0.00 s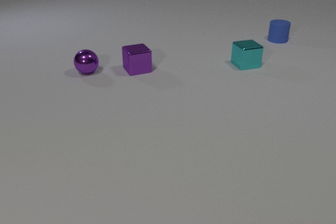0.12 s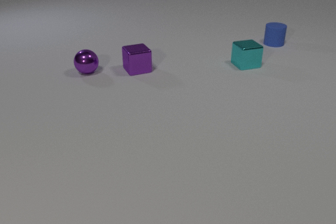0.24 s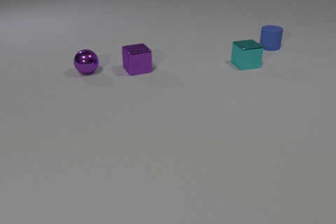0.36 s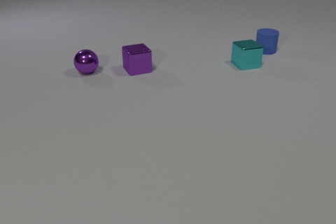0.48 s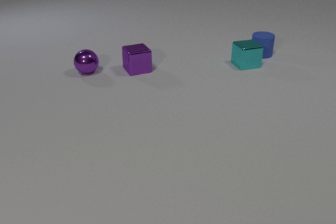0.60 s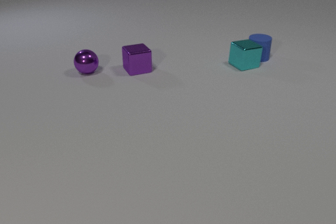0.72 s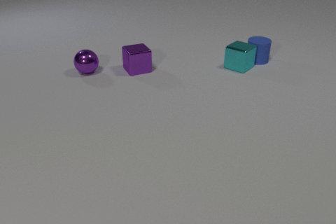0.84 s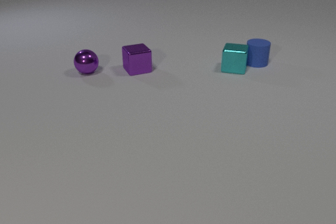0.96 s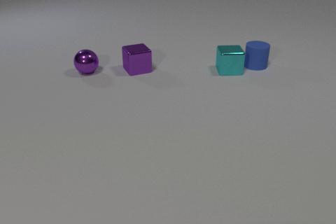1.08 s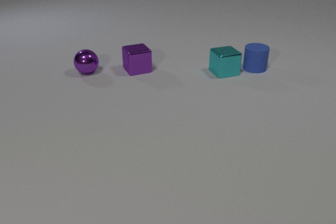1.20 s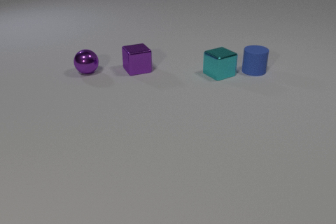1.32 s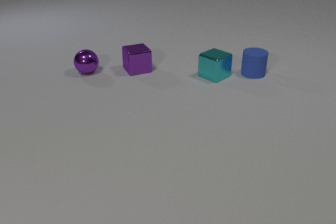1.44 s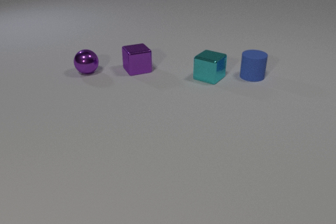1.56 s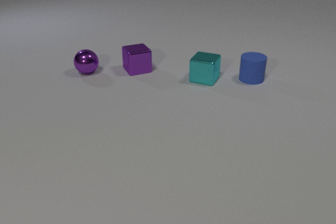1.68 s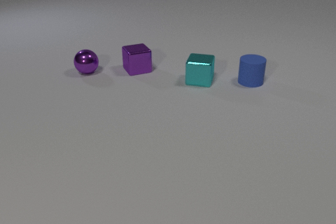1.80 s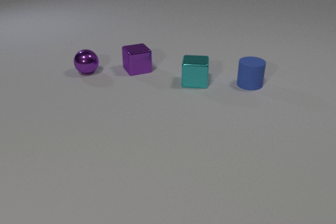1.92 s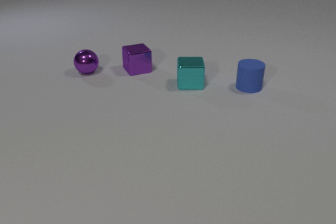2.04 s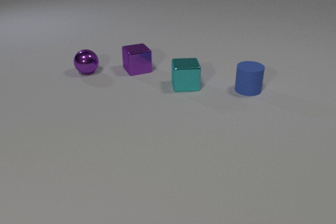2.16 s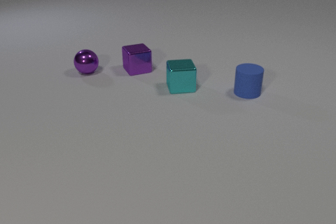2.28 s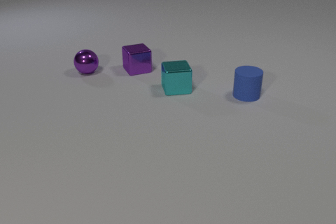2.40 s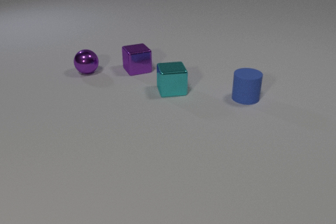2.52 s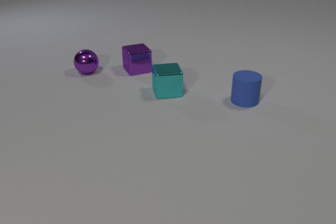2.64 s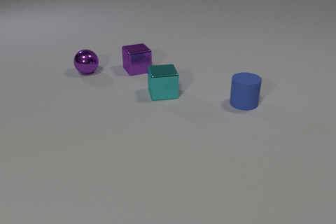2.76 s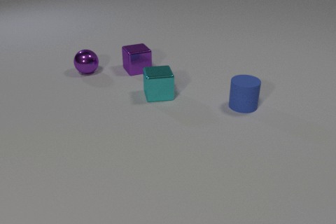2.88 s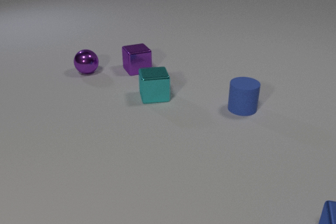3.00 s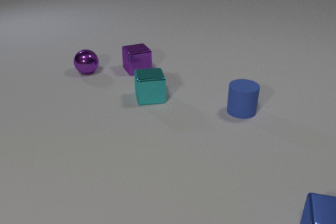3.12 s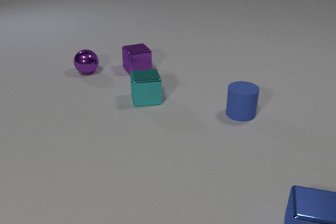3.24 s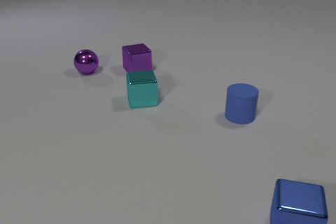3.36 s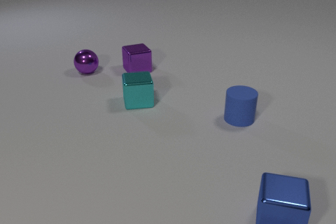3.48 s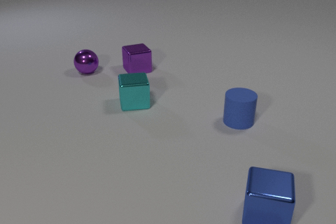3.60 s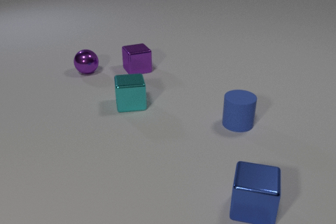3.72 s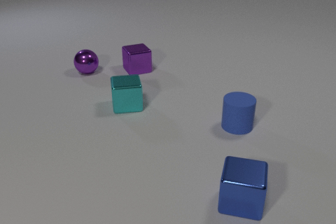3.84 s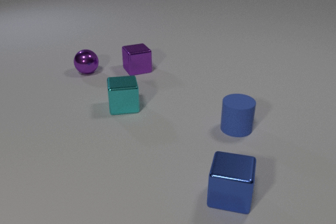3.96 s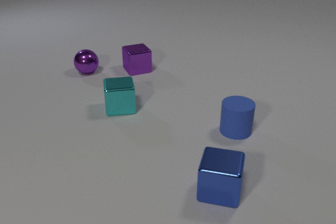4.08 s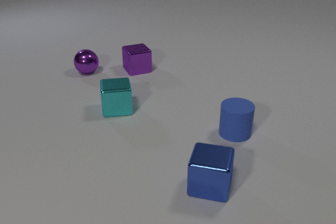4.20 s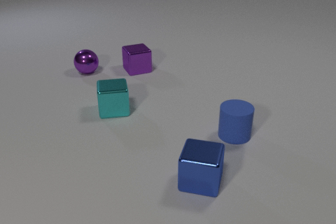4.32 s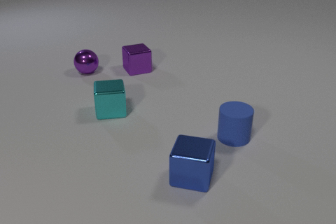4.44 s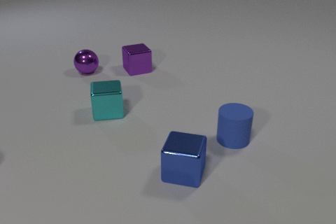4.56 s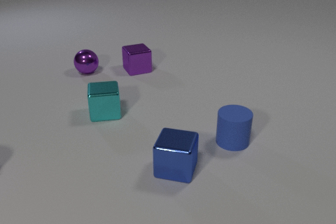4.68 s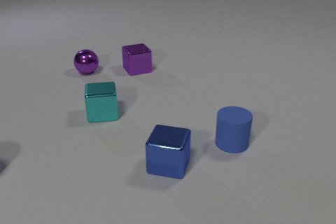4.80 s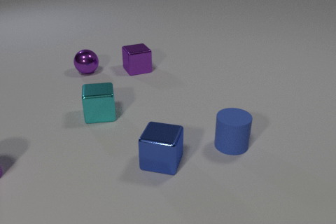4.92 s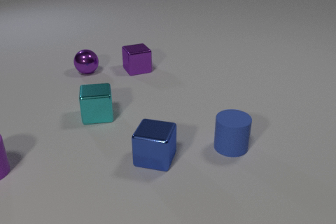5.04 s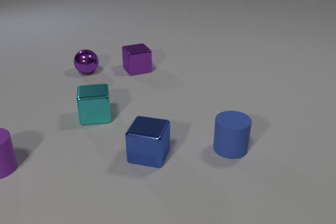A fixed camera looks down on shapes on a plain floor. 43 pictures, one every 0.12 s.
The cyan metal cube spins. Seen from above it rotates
counterclockwise.
The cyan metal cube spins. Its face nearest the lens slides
to the right.
0.00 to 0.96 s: The blue rubber cylinder slides toward the camera. The cyan metal cube slides toward the camera and to the left, spins so that its near face slides to the right, counterclockwise seen from above. The blue rubber cylinder and the cyan metal cube collide.
0.96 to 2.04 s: The blue rubber cylinder slides toward the camera. The cyan metal cube slides to the left and toward the camera, spins so that its near face slides to the right, counterclockwise seen from above.
2.04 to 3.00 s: The blue rubber cylinder slides toward the camera. The cyan metal cube slides to the left and toward the camera. The blue metal cube comes in at the bottom edge, slides to the left.
3.00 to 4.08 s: The blue rubber cylinder slides toward the camera. The cyan metal cube slides to the left and toward the camera. The blue metal cube slides to the left and away from the camera.
4.08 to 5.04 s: The blue rubber cylinder slides toward the camera. The cyan metal cube slides to the left and toward the camera. The purple rubber cylinder comes in at the left edge, slides to the right. The blue metal cube slides to the left and away from the camera.
What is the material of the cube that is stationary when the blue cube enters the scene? metal.
What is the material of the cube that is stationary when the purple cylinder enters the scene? metal.
Are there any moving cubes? yes.
